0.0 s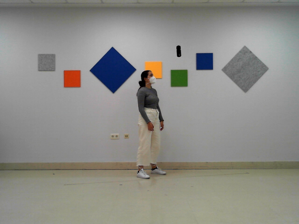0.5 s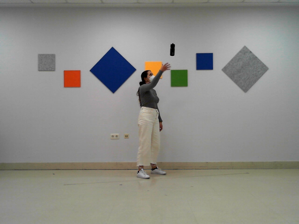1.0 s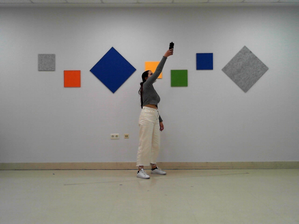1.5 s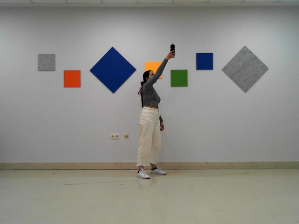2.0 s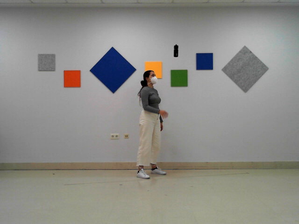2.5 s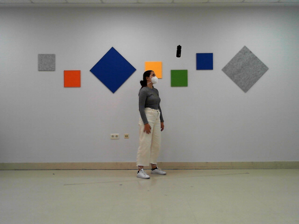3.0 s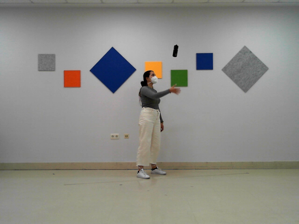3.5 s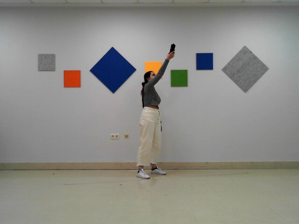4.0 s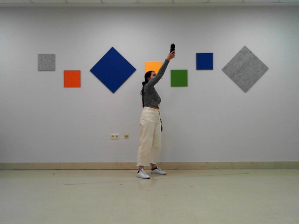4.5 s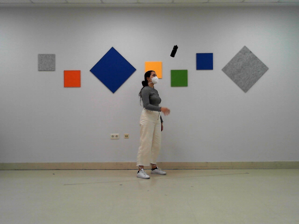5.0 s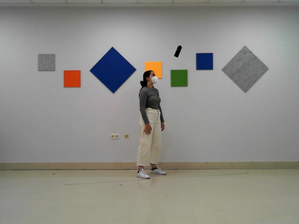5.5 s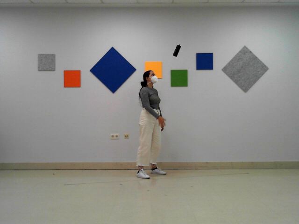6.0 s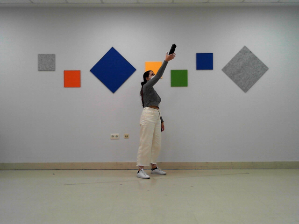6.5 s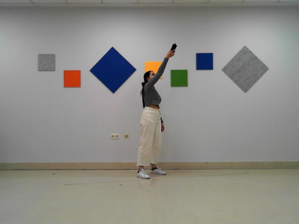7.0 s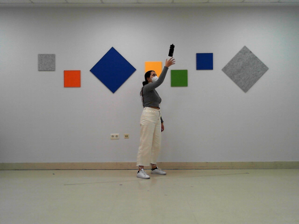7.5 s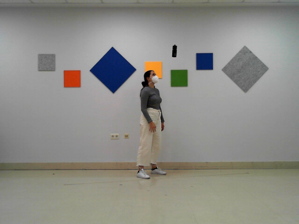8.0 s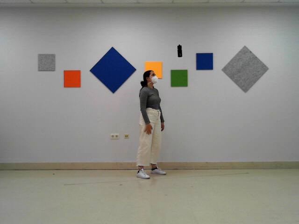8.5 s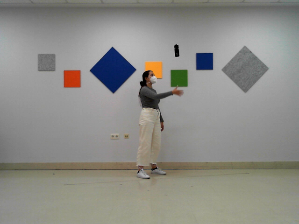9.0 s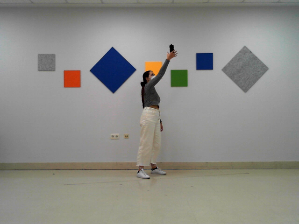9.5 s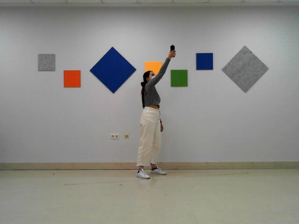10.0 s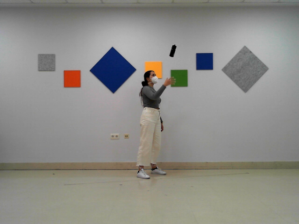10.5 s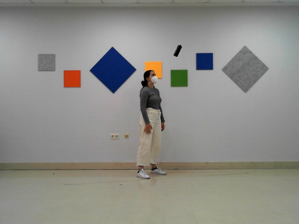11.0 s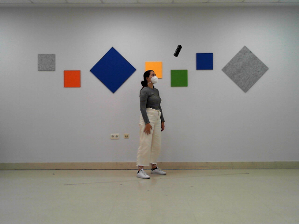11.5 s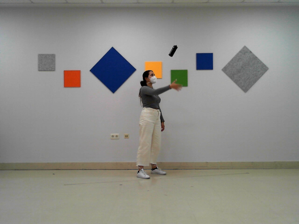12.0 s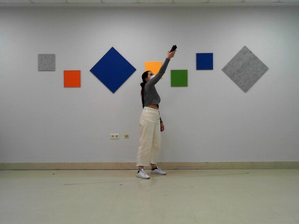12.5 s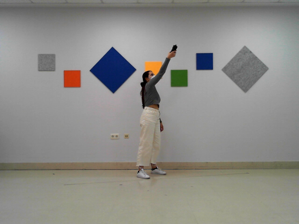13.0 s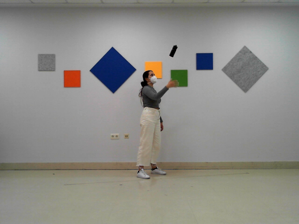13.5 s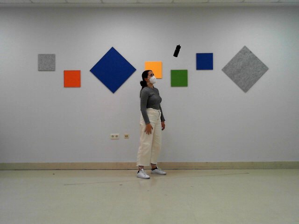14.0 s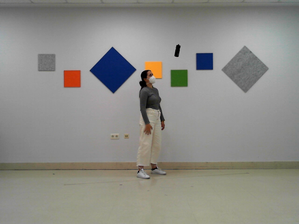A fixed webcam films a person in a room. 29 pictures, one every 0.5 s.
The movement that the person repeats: Reach up for a bottle in a high position, right hand.
